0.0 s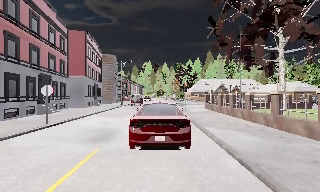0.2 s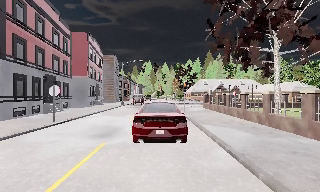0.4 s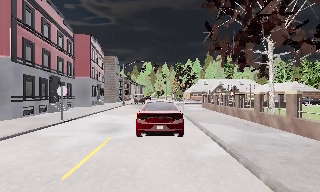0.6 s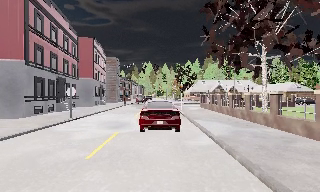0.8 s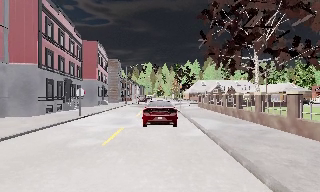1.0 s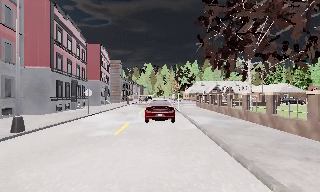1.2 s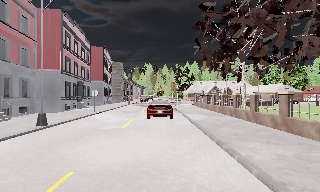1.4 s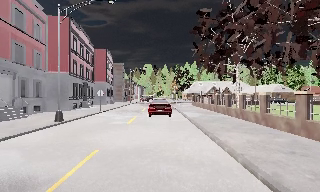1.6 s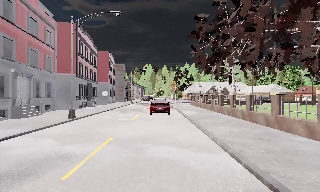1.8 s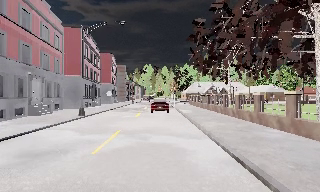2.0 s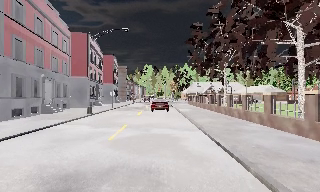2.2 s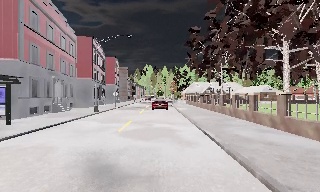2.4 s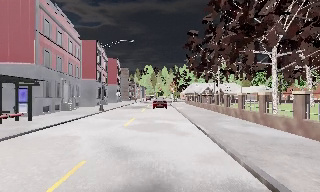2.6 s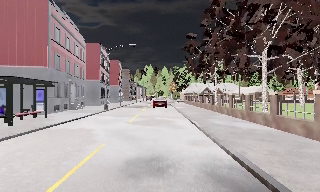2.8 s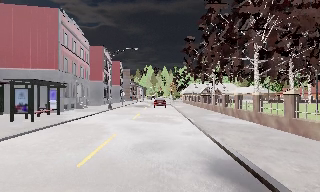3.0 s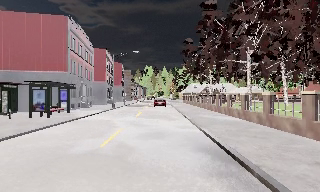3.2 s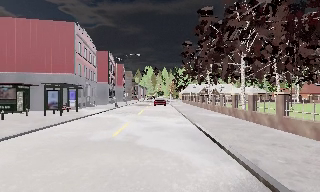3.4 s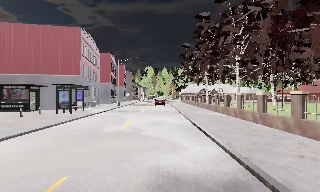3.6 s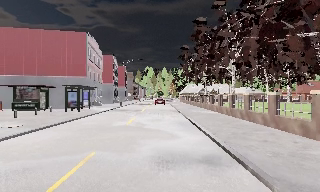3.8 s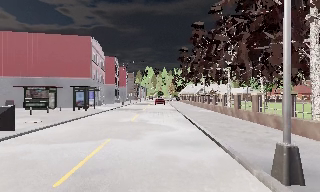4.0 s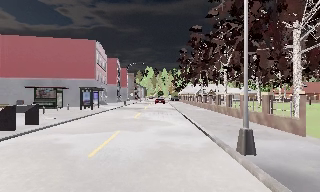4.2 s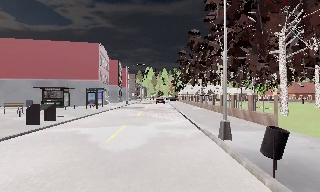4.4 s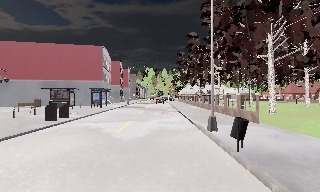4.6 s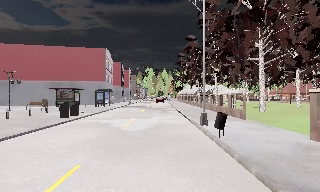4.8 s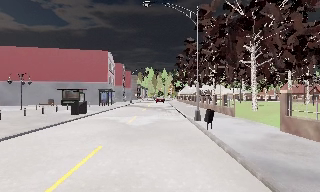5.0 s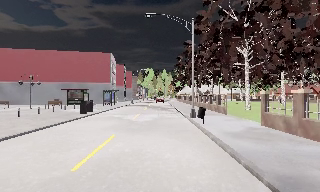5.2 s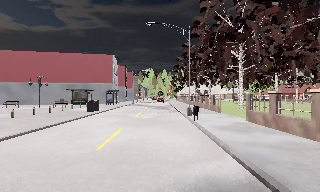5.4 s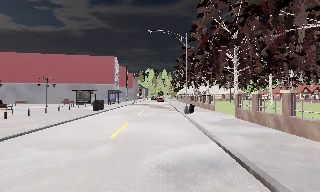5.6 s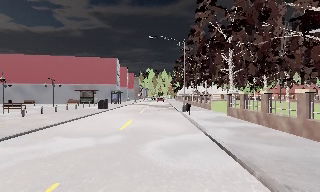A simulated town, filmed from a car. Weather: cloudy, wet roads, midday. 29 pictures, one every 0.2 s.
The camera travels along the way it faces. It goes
backward.
0.0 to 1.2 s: The camera travels backward, about 7 m, so what stands in front gets smaller. It gains speed.
1.2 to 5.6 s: The camera travels backward, about 30 m, so what stands in front gets smaller.
The film runs backward here.
